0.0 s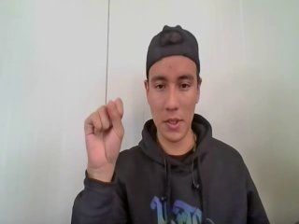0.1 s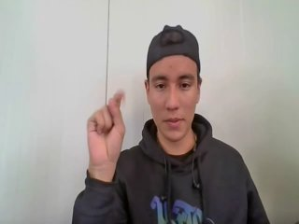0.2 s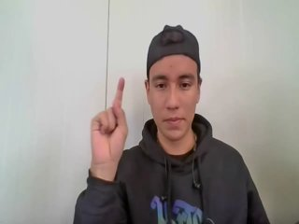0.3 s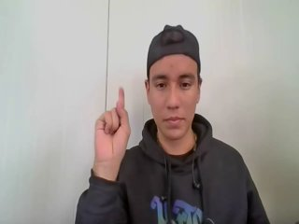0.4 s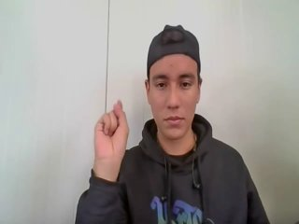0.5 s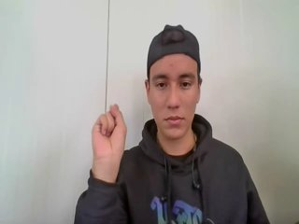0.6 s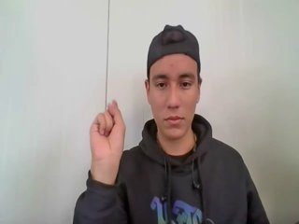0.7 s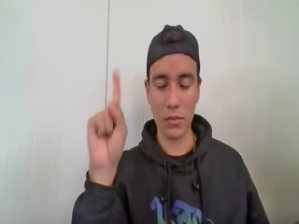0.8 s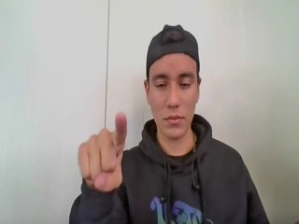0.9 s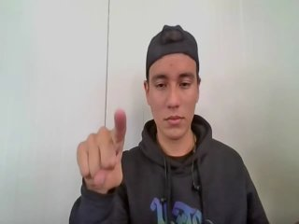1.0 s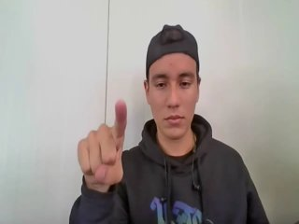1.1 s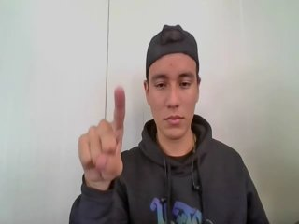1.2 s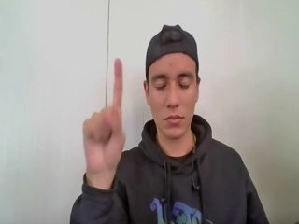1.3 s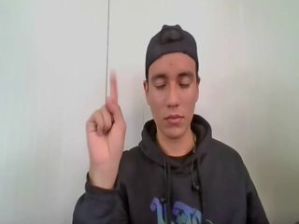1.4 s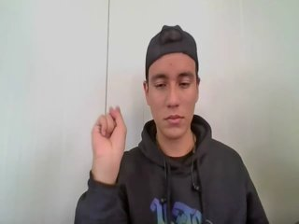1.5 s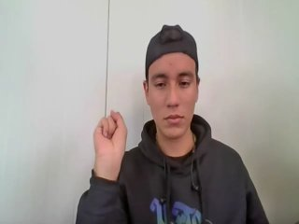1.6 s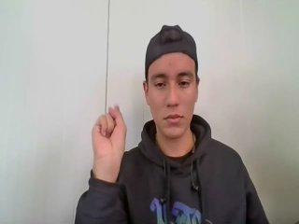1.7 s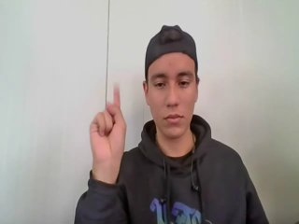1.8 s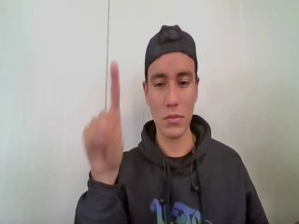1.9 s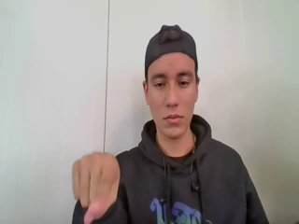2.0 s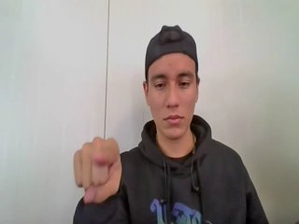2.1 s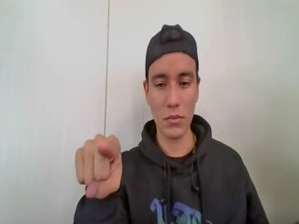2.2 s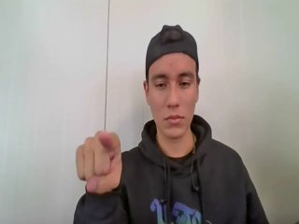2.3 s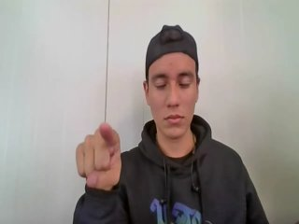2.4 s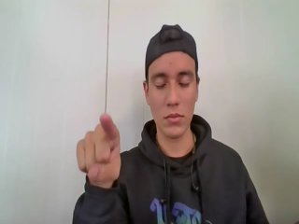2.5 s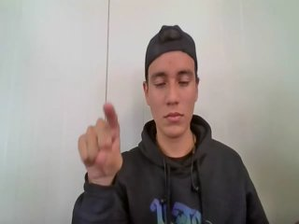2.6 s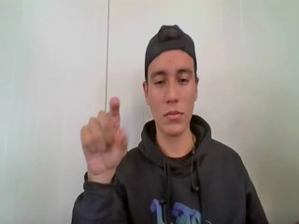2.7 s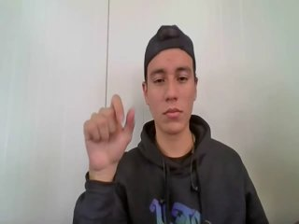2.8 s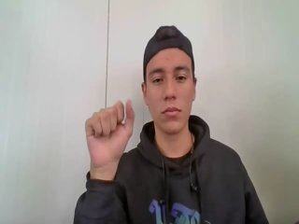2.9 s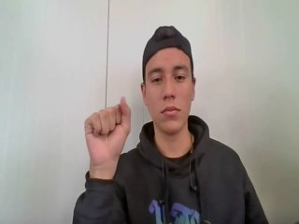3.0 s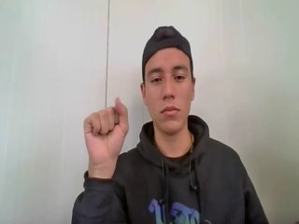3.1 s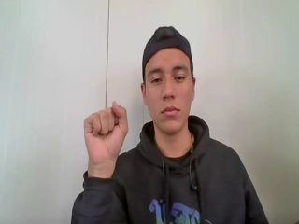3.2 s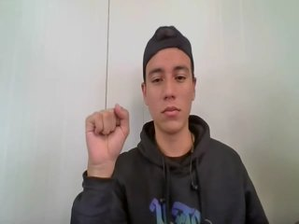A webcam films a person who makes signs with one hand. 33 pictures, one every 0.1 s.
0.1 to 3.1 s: Double click with one finger.
